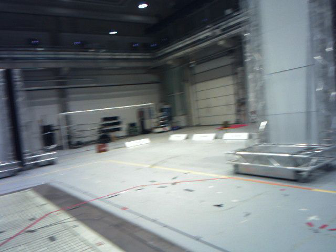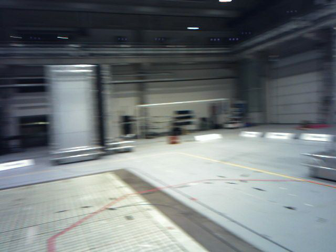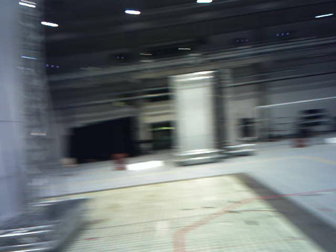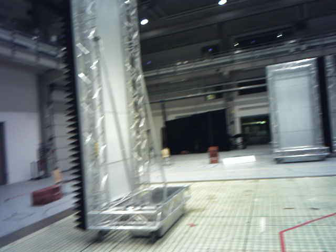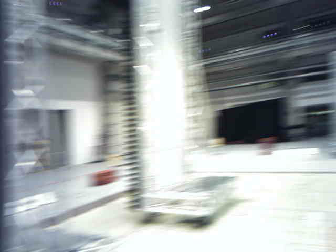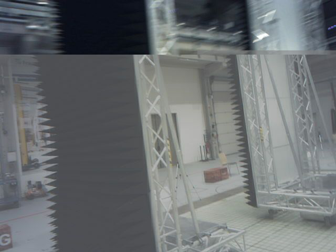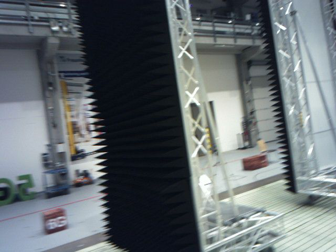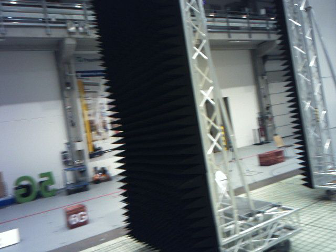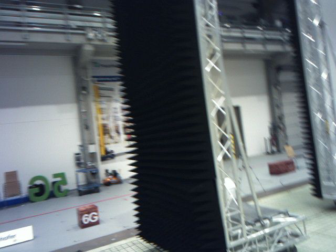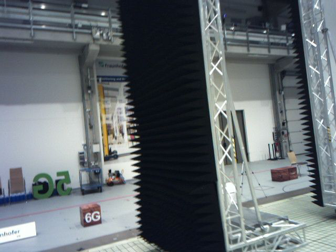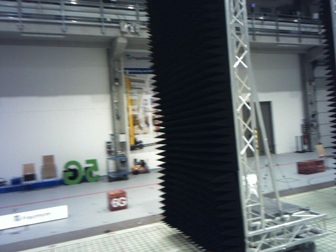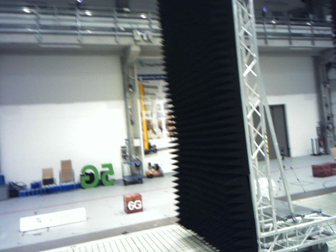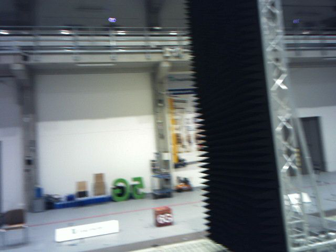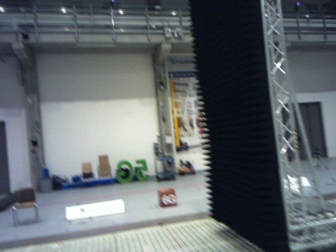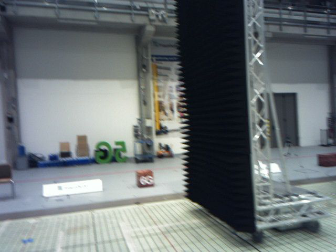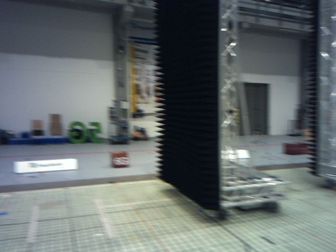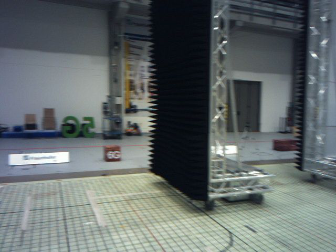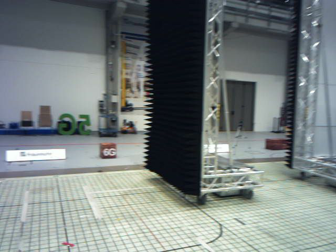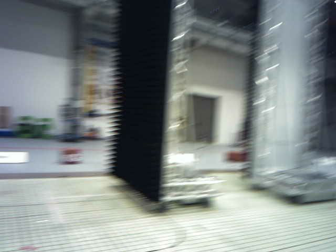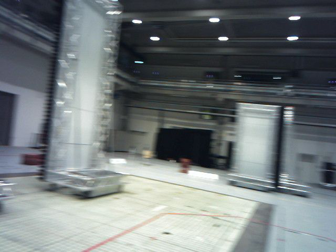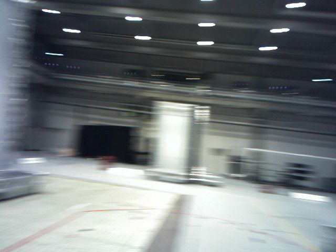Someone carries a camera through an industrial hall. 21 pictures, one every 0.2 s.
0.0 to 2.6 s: The camera swings to its left by about 110 degrees, and the scene slides to the right. It travels backward, about 2 m.
2.6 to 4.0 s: The scene slides to the left, as the camera pans about 50 degrees to its right. It travels backward, about 1.2 m. It leans over to its left by about 10 degrees, and the scene rotates clockwise.
The film runs backward here.
